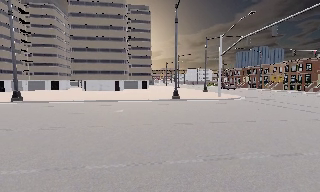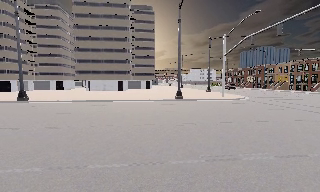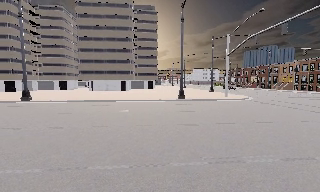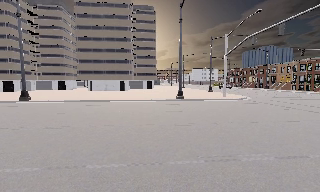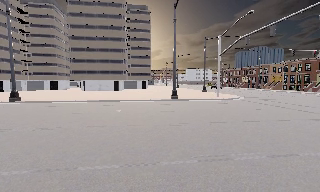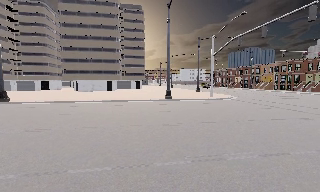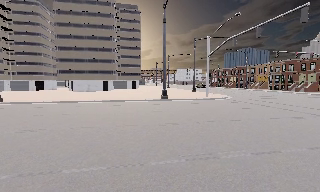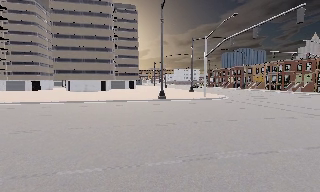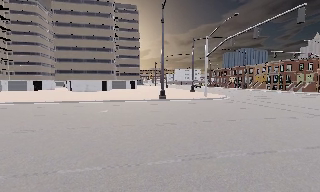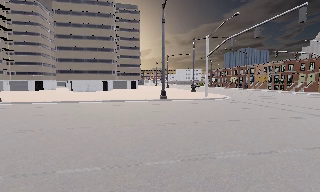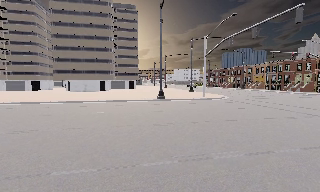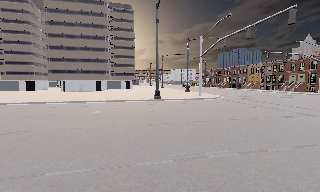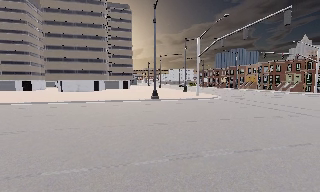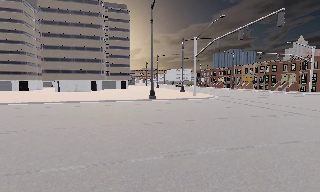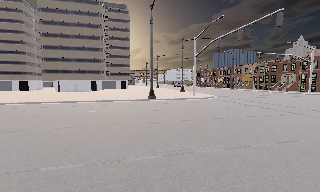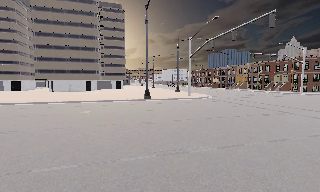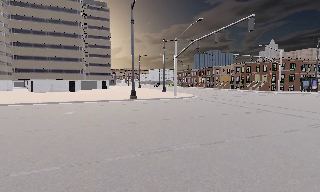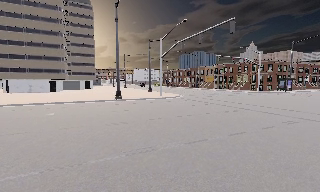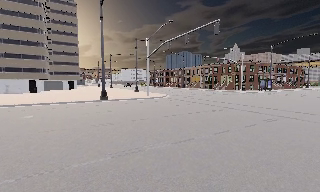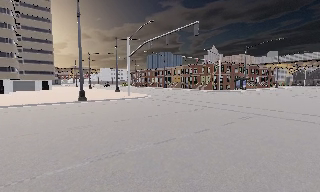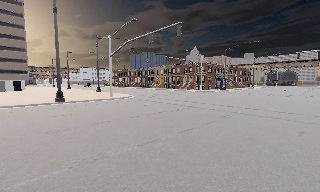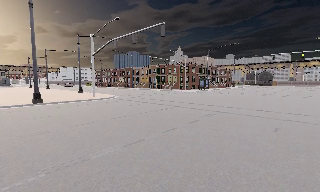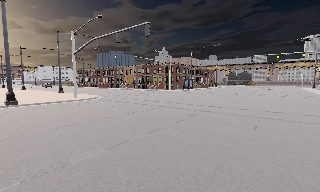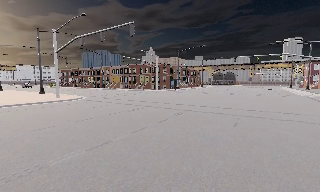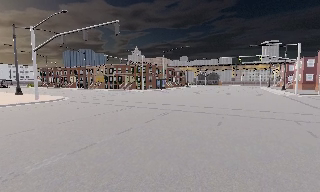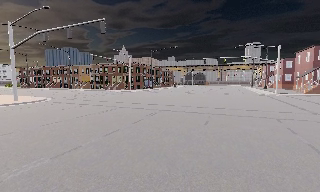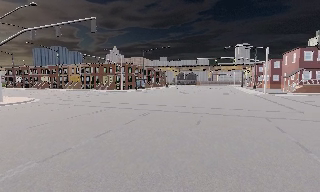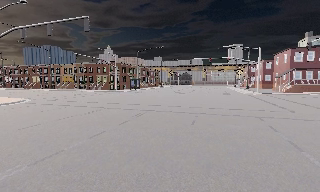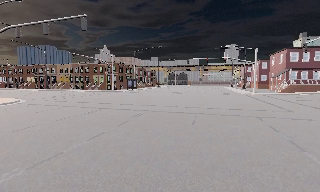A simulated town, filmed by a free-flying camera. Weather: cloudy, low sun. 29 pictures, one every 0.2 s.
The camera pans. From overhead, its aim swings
clockwise.
The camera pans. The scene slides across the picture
to the left.
0.0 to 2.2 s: The camera shifts only a little, or ends up much as it began.
2.2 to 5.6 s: The camera pans to its right, which is clockwise from overhead, by about 60 degrees.
The film runs forward here.
